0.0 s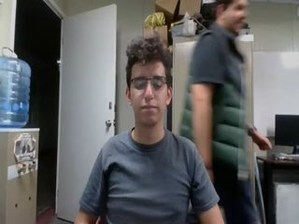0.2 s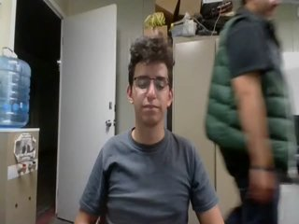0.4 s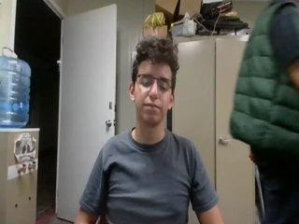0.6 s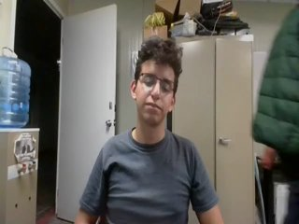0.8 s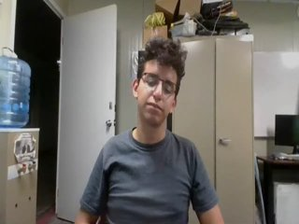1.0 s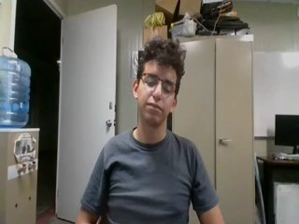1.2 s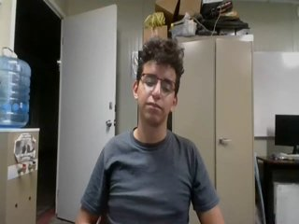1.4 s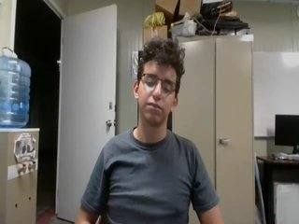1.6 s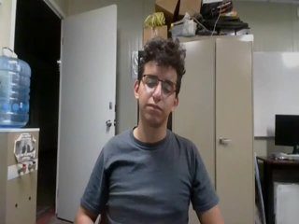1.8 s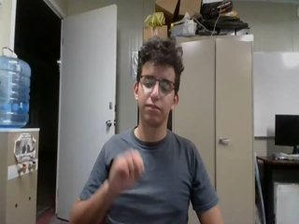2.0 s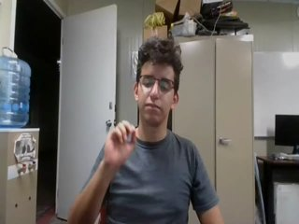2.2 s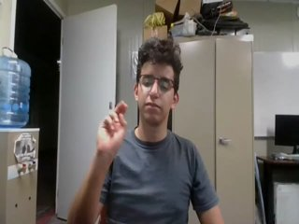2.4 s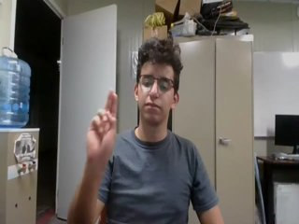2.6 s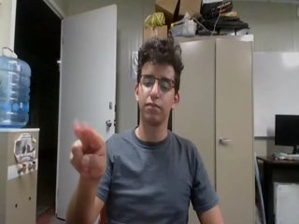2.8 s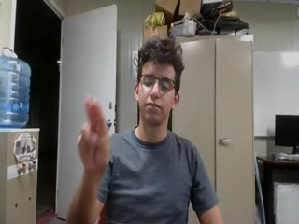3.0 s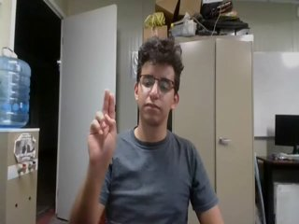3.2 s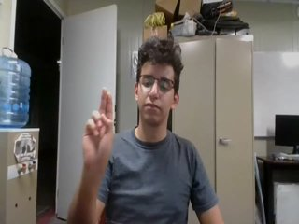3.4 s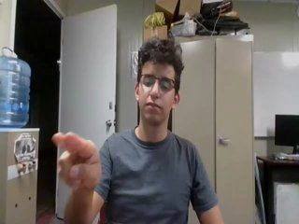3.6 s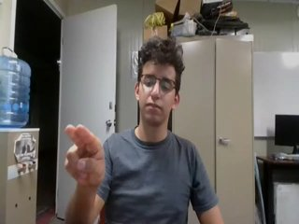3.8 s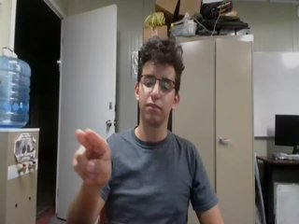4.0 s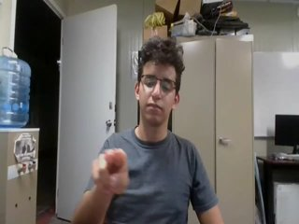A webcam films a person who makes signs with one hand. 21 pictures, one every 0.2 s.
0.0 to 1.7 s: Non-gesture.
1.8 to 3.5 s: Double click with two fingers.
3.6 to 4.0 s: Pointing with two fingers.
